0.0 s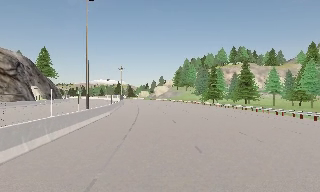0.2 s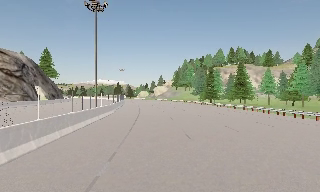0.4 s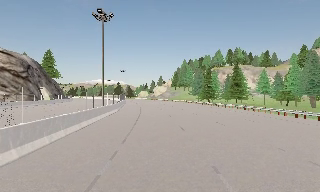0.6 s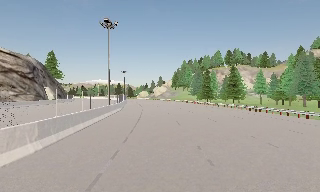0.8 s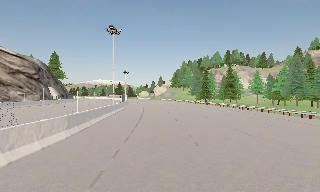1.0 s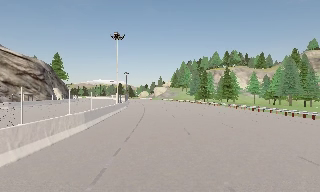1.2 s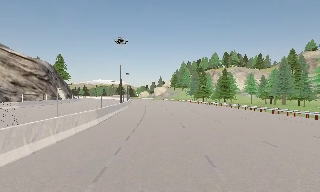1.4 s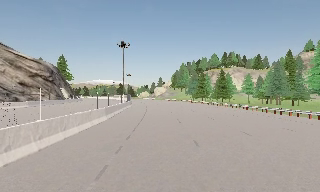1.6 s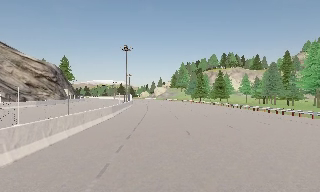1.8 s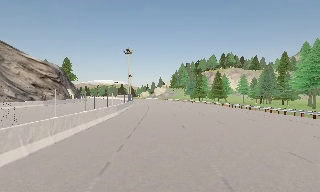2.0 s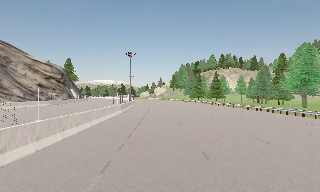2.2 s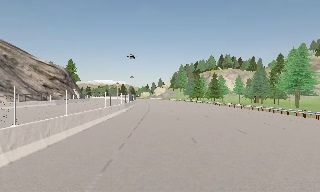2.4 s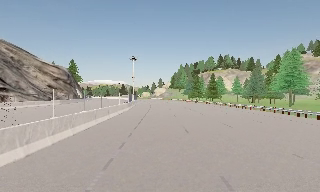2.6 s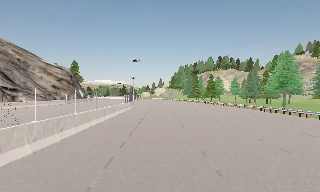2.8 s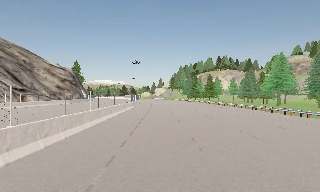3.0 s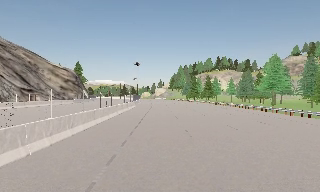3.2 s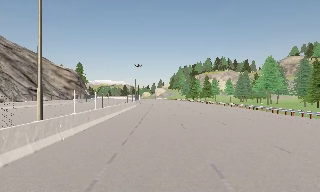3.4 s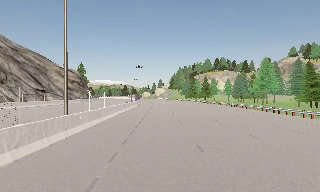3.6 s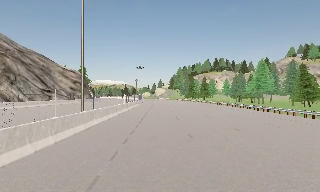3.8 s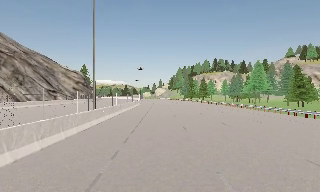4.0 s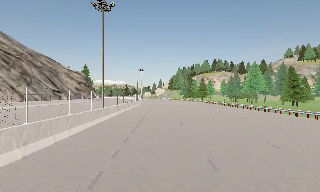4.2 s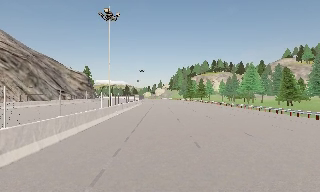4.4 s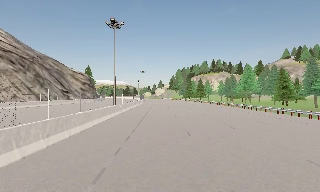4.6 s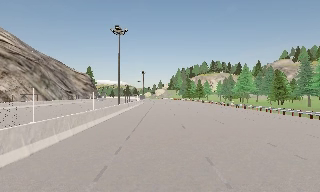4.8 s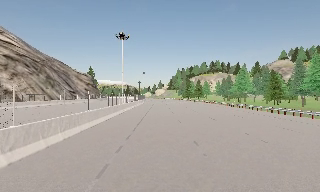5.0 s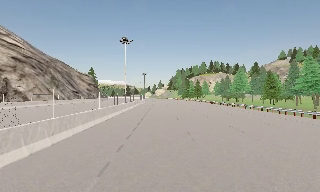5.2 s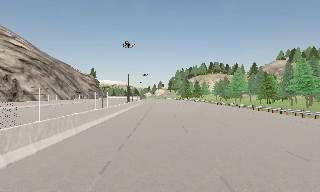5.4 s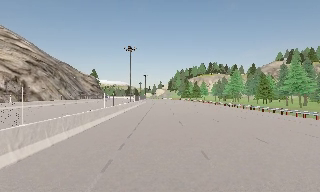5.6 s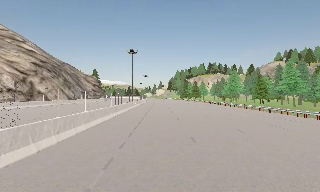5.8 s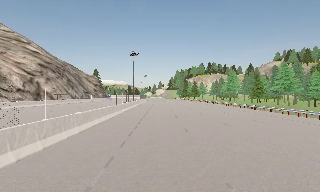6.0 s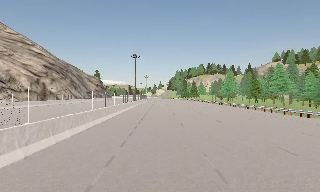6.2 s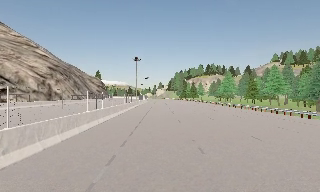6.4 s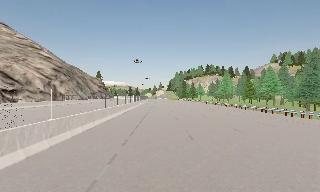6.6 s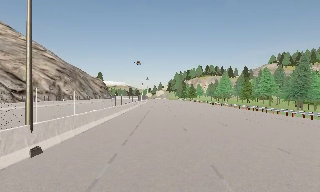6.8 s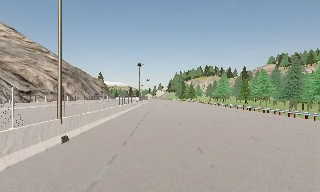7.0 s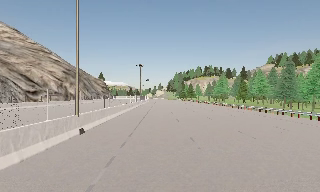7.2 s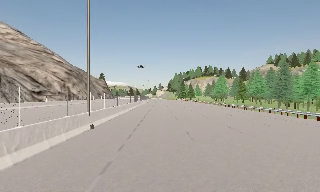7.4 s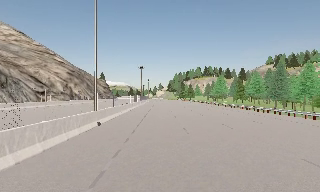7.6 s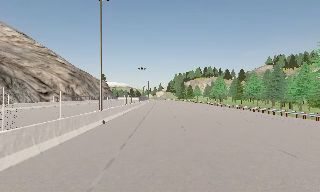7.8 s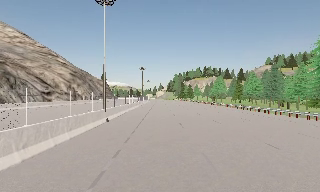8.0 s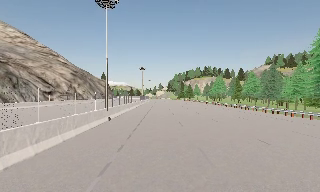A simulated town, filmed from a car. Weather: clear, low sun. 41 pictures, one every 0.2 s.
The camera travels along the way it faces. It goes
backward.
0.0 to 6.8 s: The camera travels backward, about 70 m, so what stands in front gets smaller.
6.8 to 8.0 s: The camera travels backward, about 7 m, so what stands in front gets smaller. It loses speed.
The film runs backward here.
